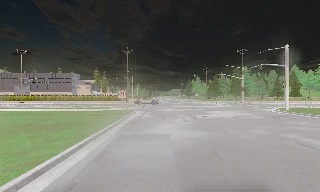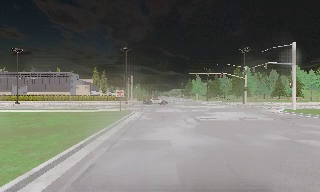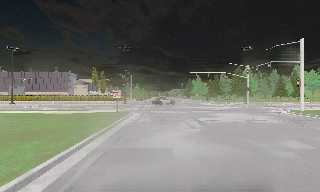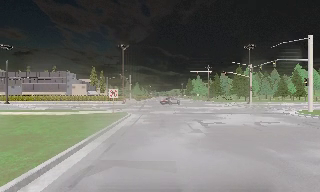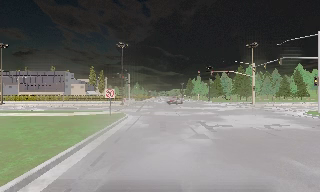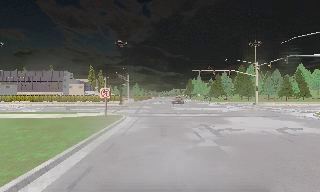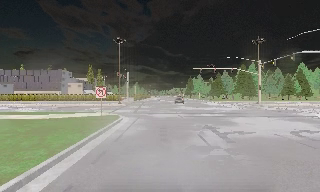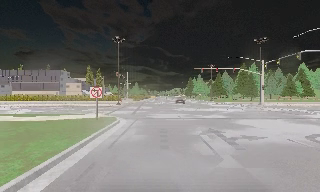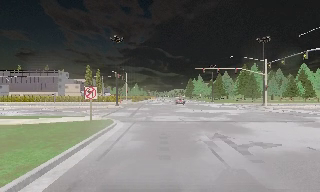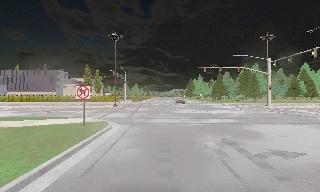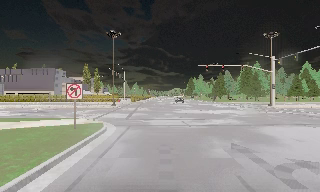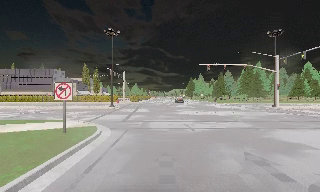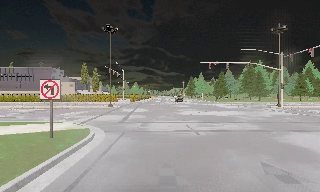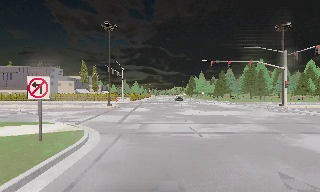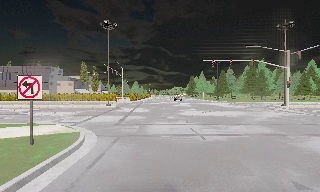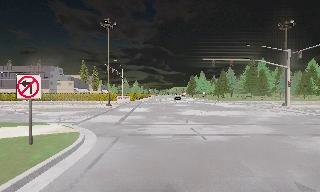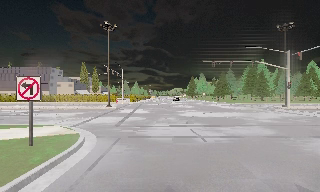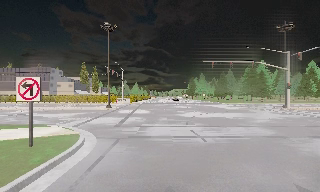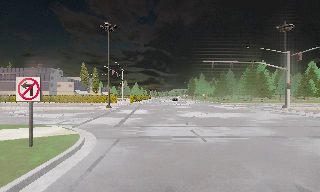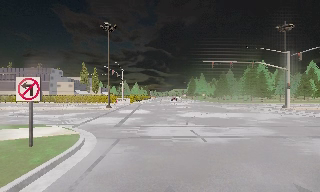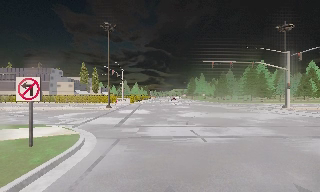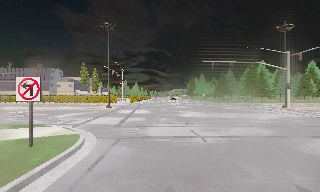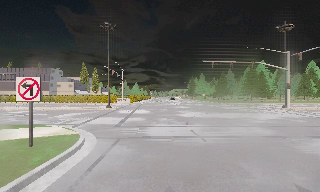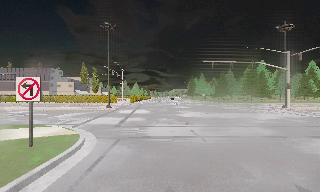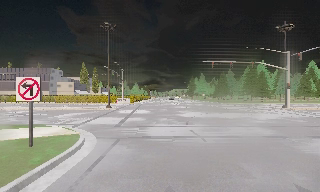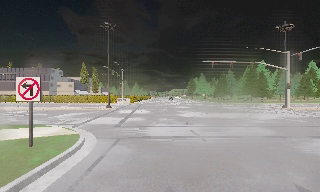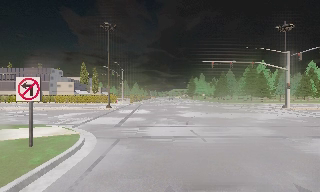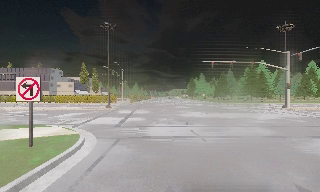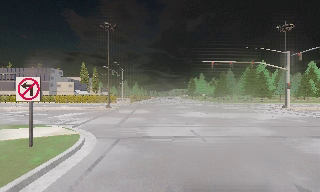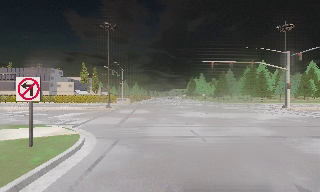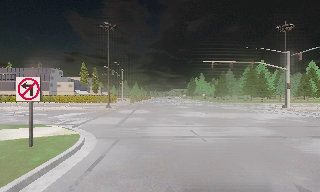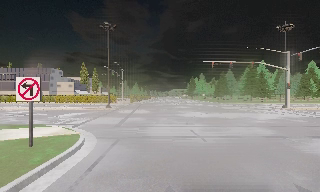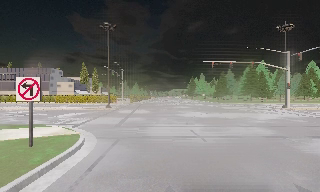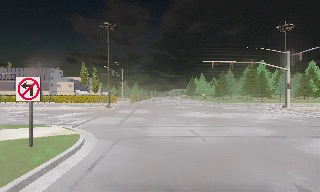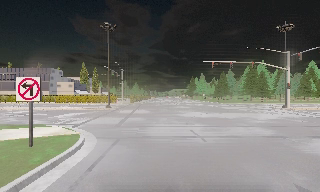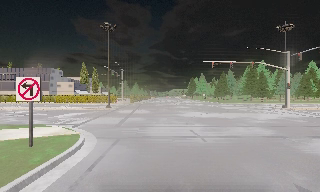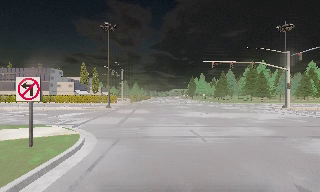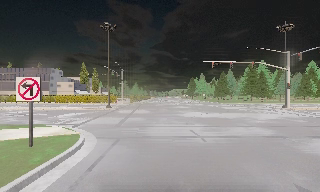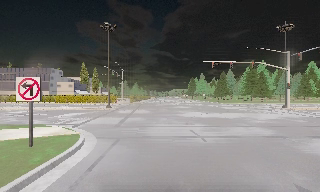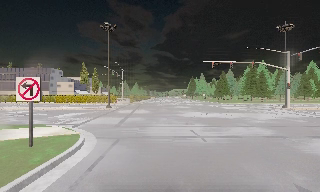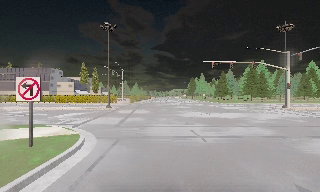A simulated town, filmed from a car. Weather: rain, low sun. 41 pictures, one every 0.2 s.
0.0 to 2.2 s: The camera travels forward, about 11 m, so what stands in front looms larger.
2.2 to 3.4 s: The camera travels forward, about 2 m, so what stands in front looms larger. It loses speed.
3.4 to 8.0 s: The camera keeps its place and its aim.
The film runs forward here.
